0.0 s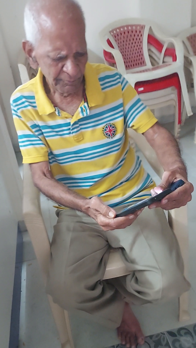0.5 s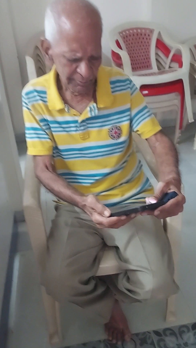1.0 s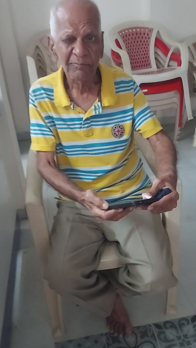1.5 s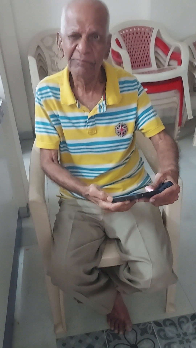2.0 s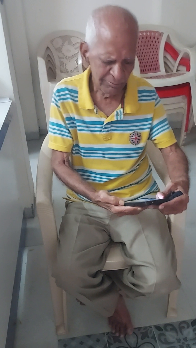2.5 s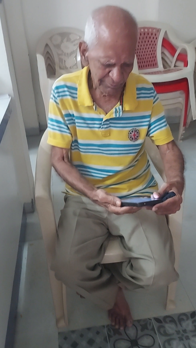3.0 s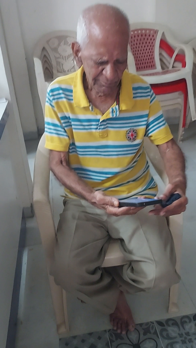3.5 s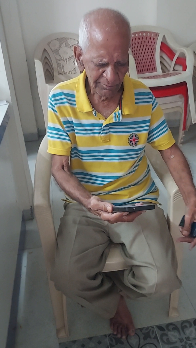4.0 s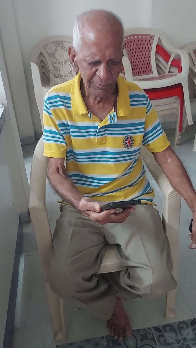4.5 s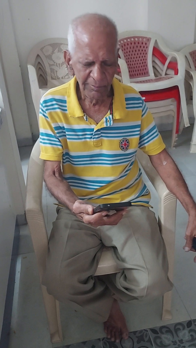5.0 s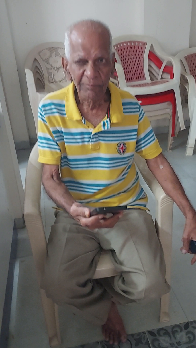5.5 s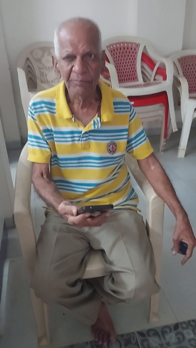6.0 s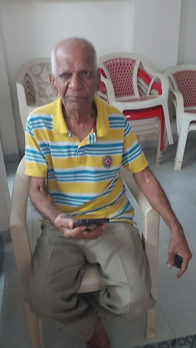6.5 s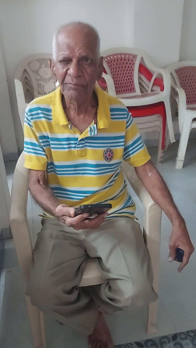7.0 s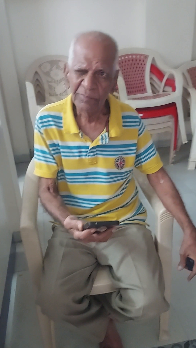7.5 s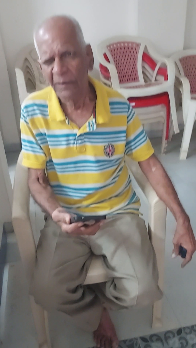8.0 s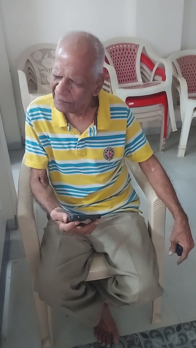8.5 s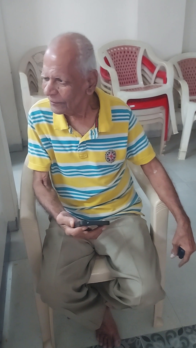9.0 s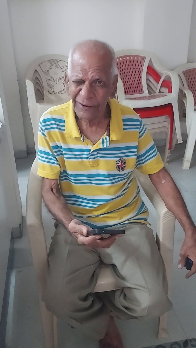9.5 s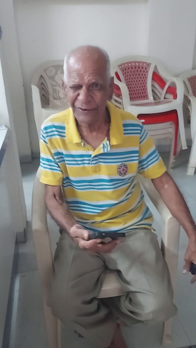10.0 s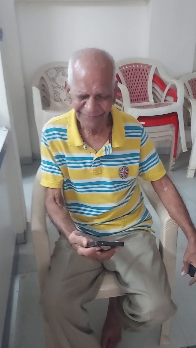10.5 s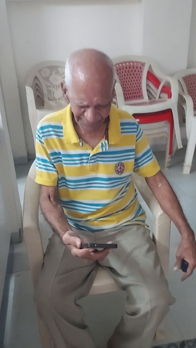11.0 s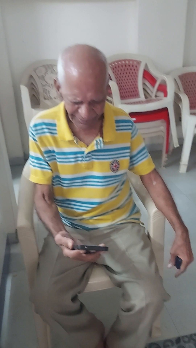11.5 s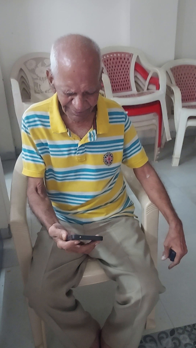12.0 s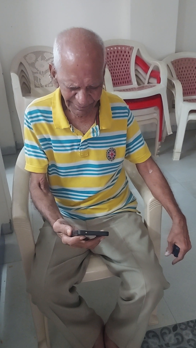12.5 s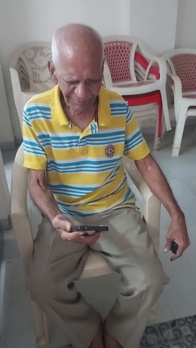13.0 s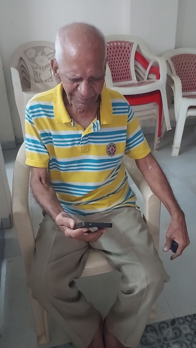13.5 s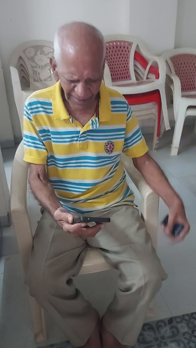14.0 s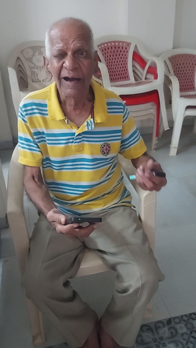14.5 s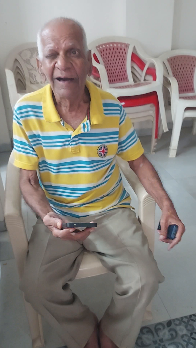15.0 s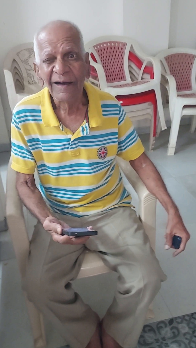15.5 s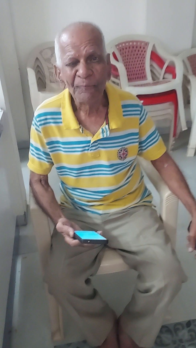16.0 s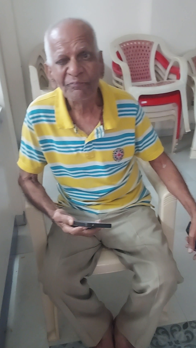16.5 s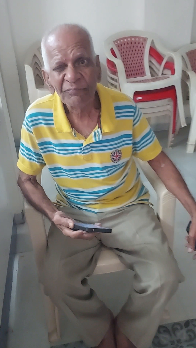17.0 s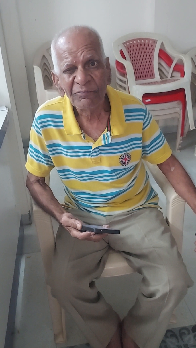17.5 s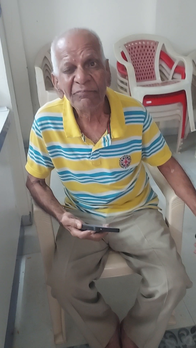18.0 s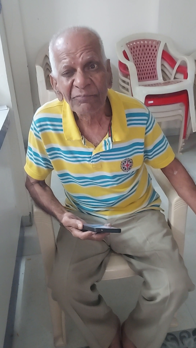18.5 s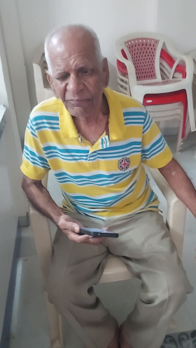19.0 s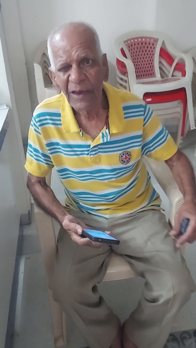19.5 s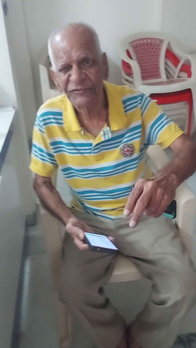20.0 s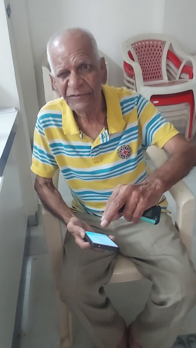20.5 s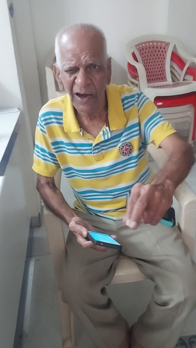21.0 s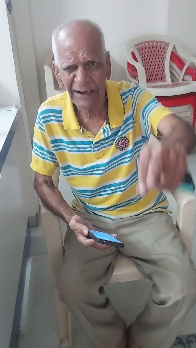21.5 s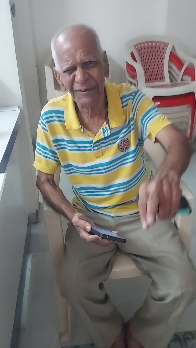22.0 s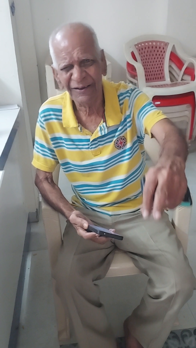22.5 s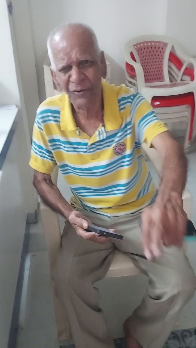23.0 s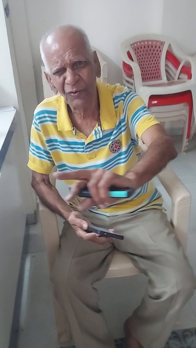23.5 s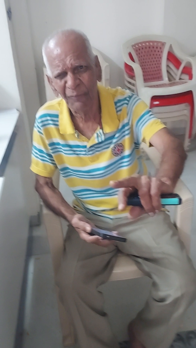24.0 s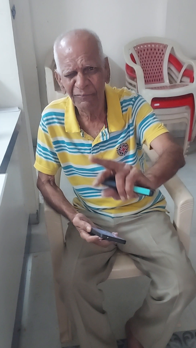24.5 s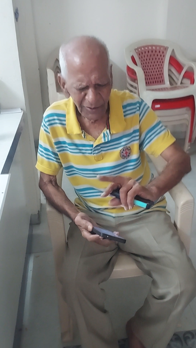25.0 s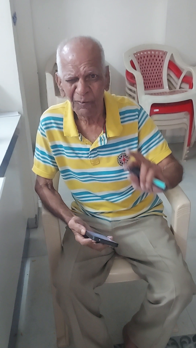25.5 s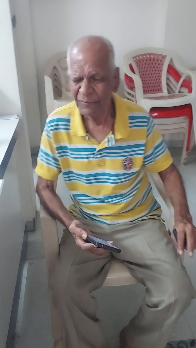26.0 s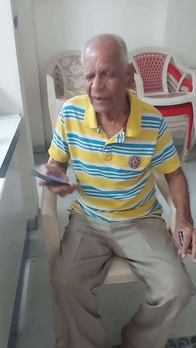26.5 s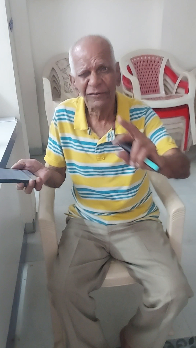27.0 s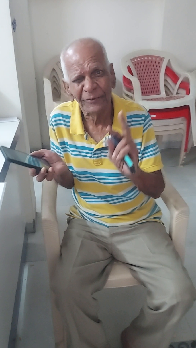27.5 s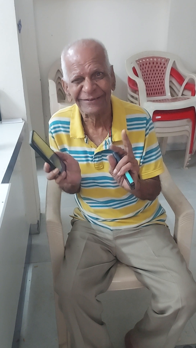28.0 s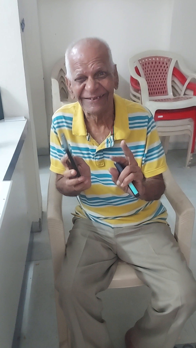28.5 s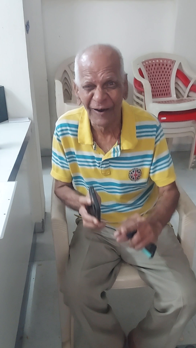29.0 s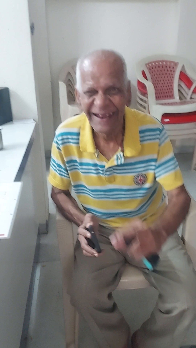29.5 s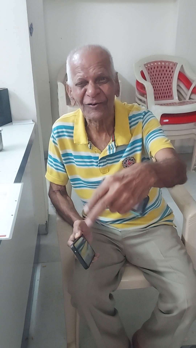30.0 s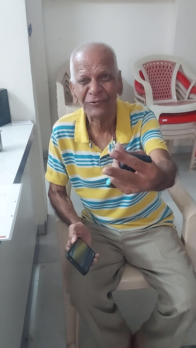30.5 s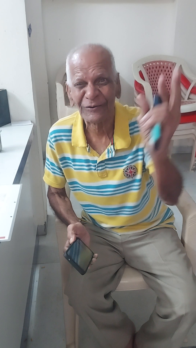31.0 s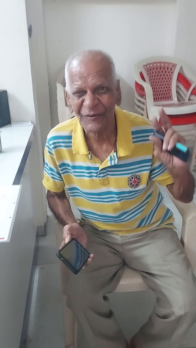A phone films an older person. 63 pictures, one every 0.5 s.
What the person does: Sitting.
